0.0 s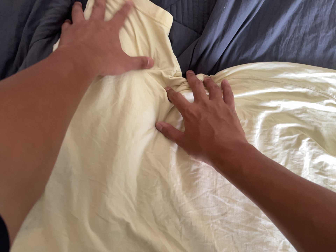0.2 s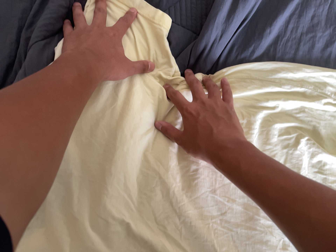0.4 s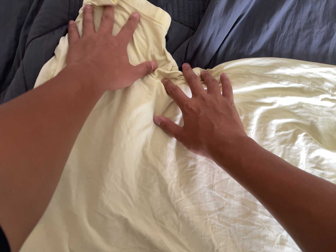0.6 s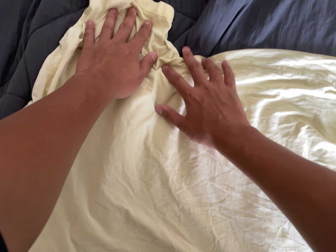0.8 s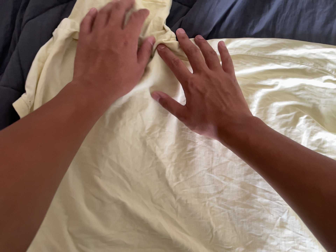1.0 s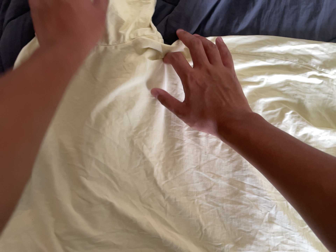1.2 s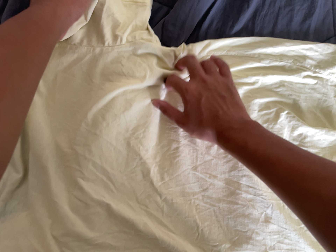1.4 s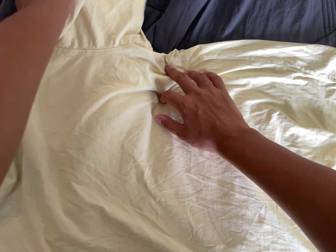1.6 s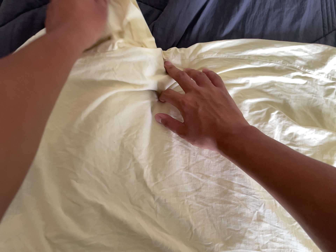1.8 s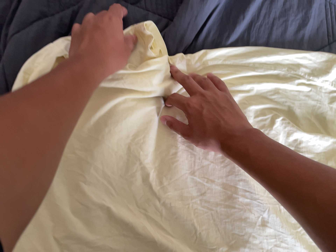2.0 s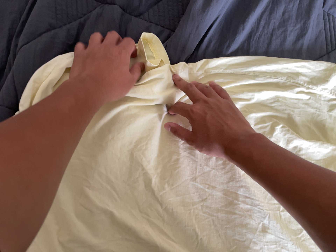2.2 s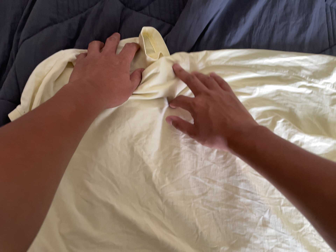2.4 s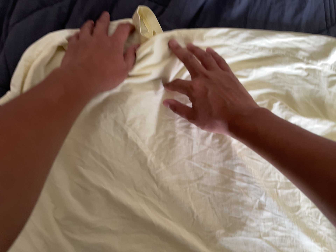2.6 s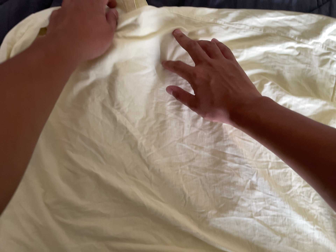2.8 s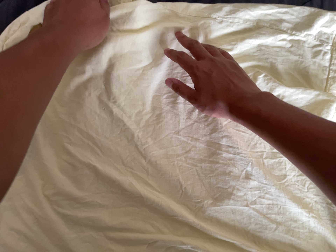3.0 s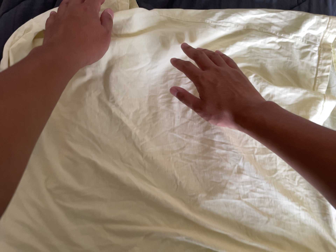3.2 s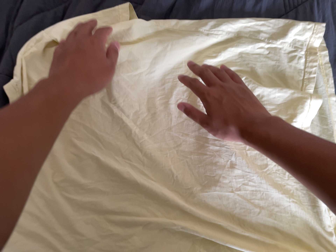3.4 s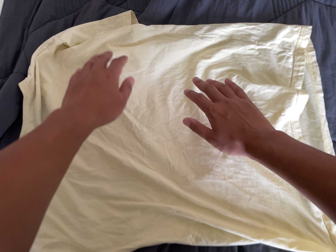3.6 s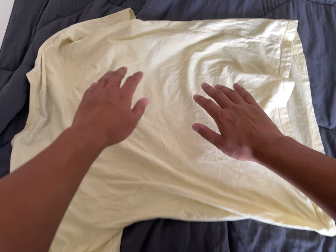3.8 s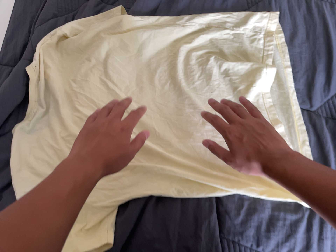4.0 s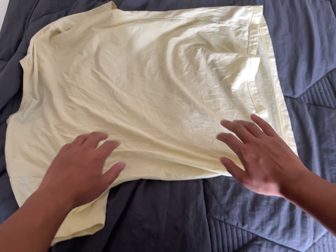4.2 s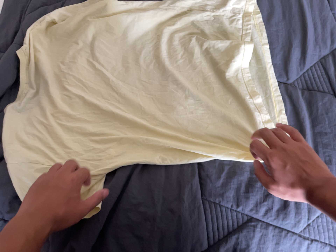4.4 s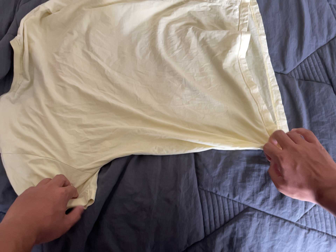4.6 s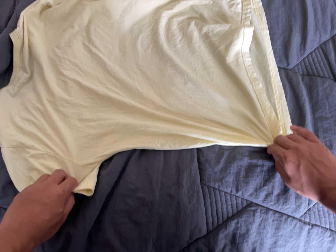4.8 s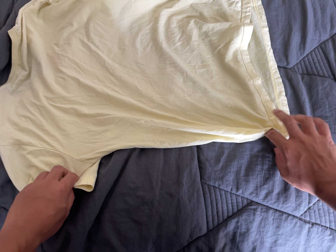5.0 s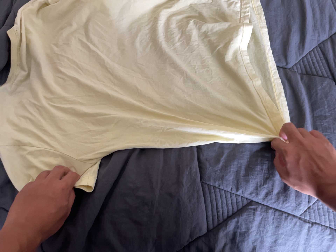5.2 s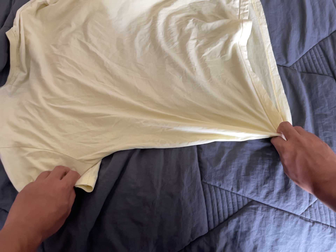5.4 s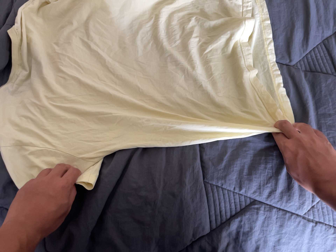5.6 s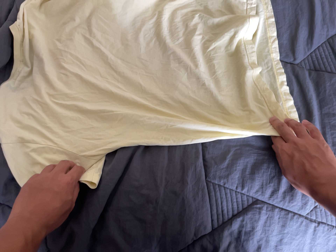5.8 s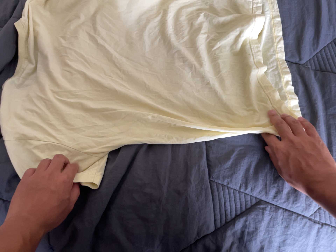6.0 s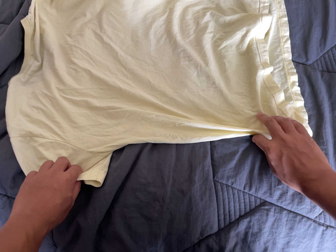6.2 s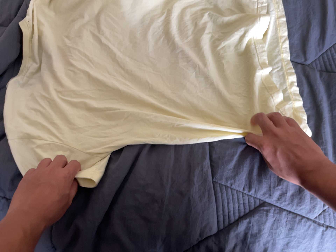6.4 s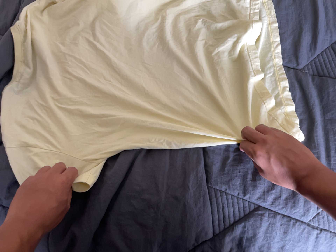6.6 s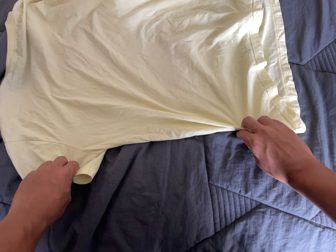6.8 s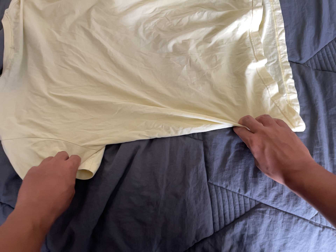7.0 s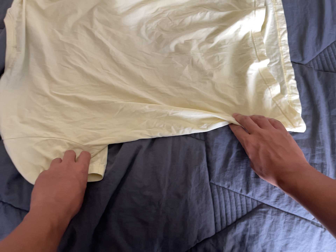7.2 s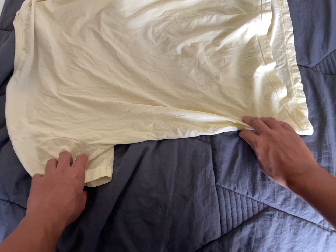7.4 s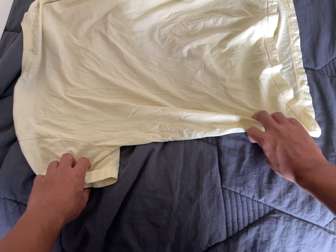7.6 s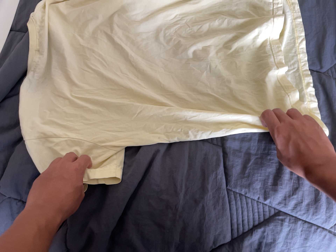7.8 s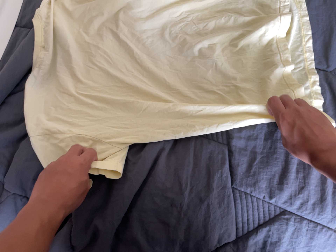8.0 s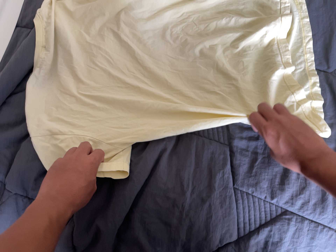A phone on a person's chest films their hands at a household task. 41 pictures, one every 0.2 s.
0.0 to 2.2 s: The camera travels to its right, about 8 cm.
2.2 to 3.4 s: The camera travels toward the bottom of its view, backward and to its right, about 18 cm.
3.4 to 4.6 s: The camera travels toward the bottom of its view and backward, about 24 cm, so close, fixed things drift upward.
4.6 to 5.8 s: The camera keeps its place and its aim.
5.8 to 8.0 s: The camera shifts only a little, or ends up much as it began.
The film runs backward here.
